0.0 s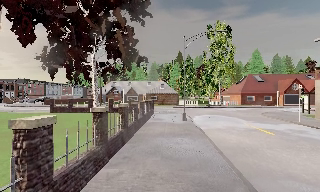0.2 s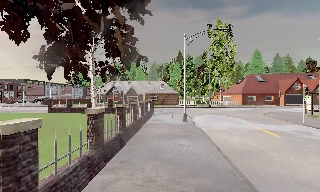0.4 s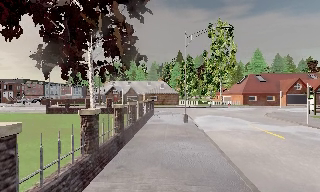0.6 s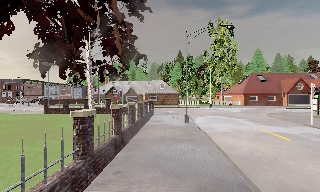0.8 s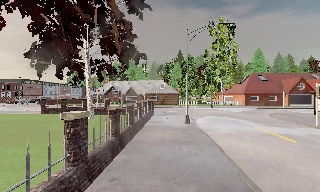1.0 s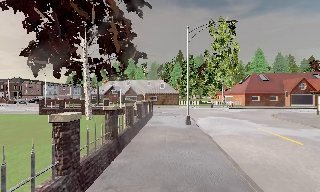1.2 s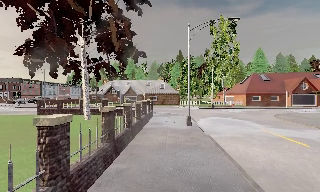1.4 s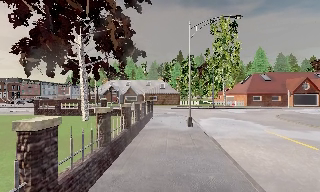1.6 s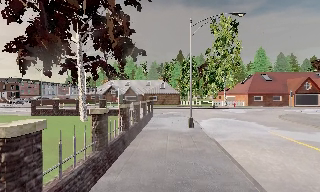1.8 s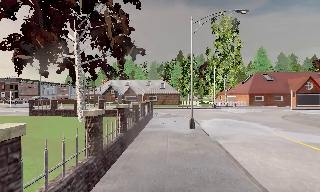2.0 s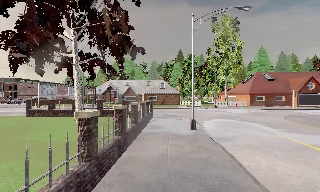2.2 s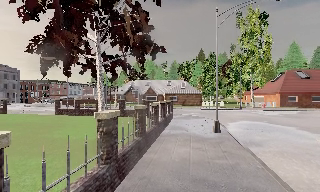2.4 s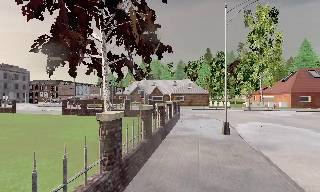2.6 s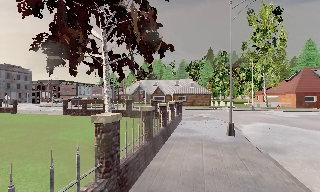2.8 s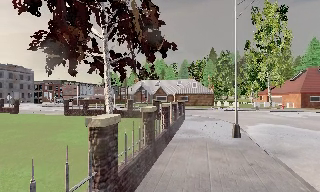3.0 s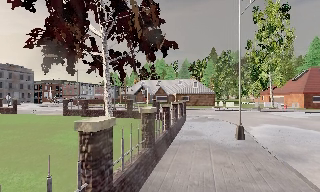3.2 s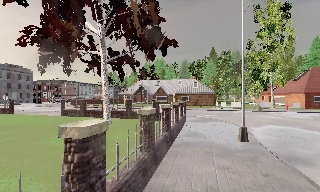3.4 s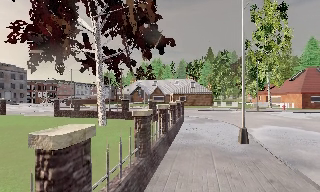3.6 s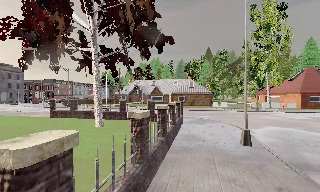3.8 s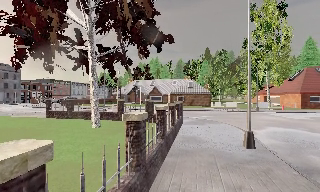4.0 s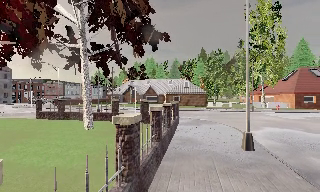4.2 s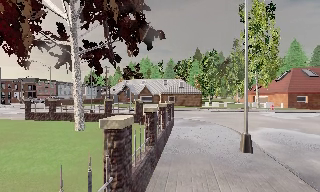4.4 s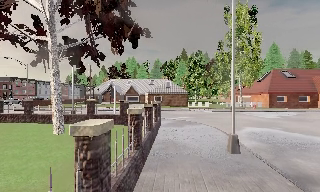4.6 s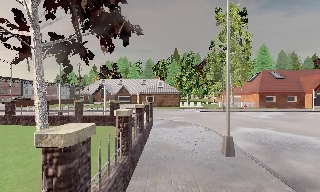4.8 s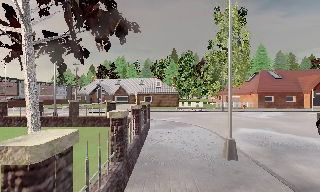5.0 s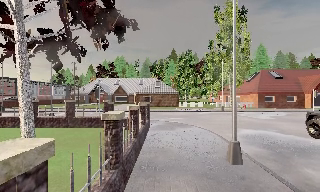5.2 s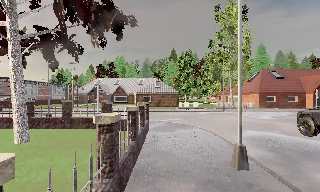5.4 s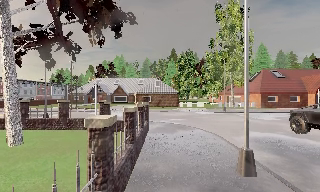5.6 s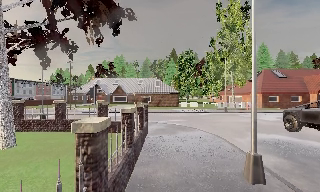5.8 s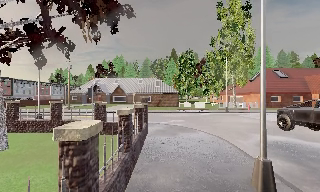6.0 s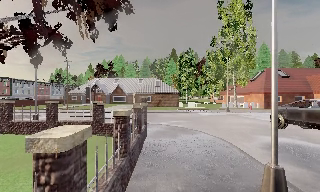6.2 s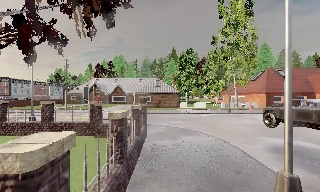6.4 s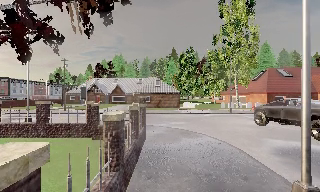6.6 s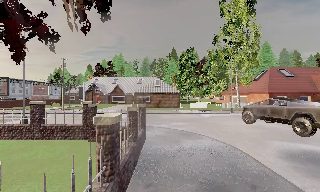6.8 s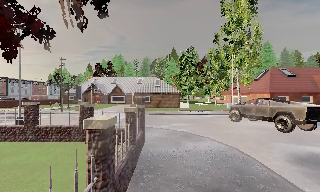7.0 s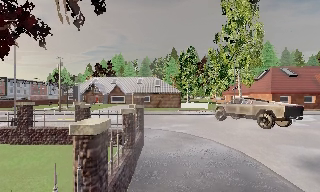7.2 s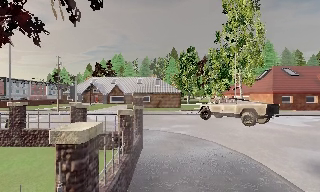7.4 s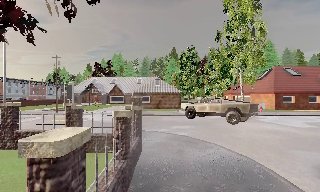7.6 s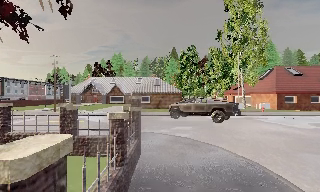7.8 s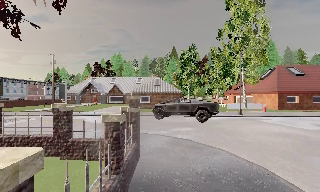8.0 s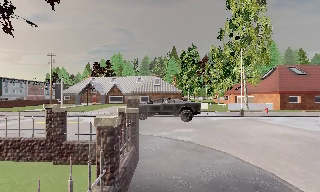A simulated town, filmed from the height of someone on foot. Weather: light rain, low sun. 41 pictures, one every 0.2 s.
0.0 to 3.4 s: The camera travels forward, about 6 m, so what stands in front looms larger.
3.4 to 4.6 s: The camera pans to its right, which is clockwise from overhead, by about 10 degrees. It travels forward, about 2 m, so what stands in front looms larger.
4.6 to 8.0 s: The camera travels forward, about 6 m, so what stands in front looms larger.
The film runs forward here.
